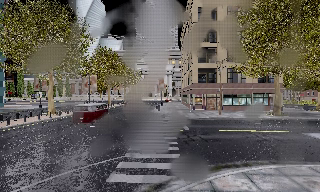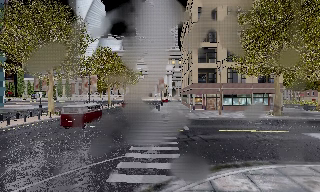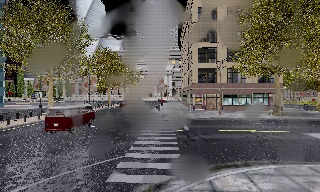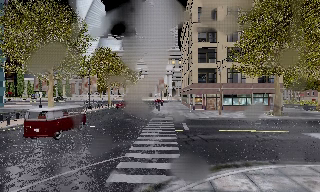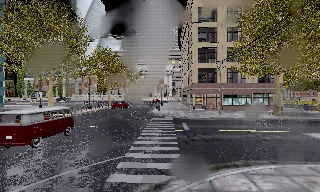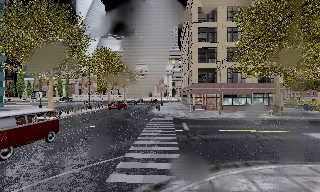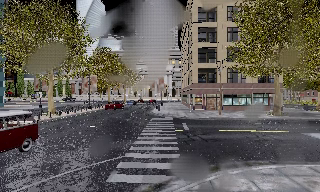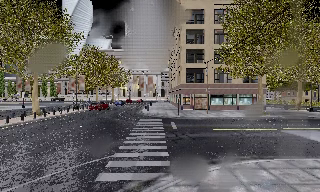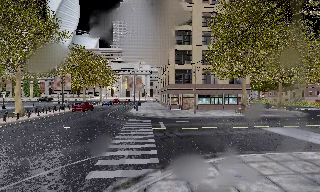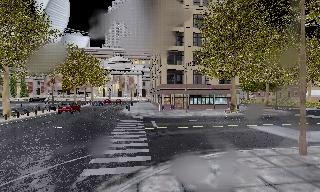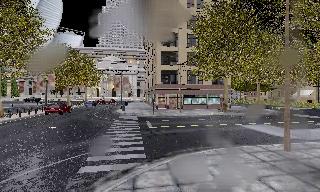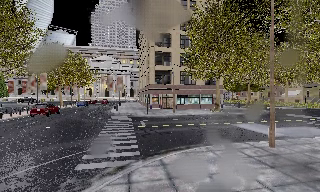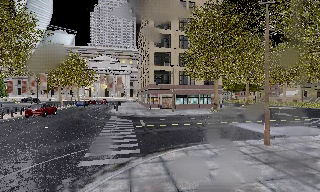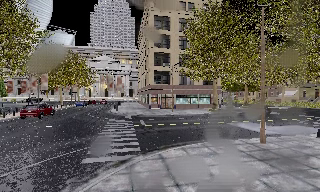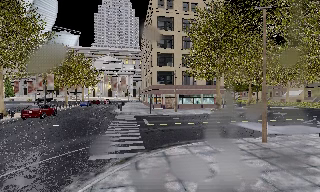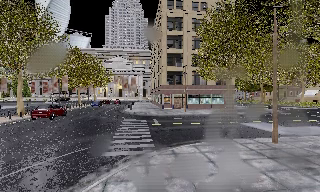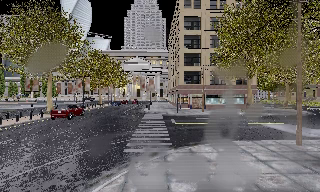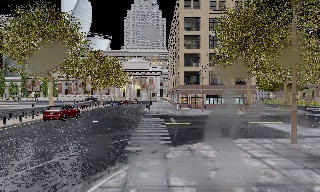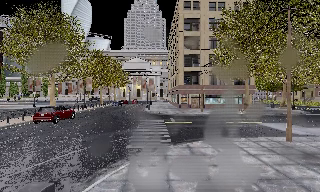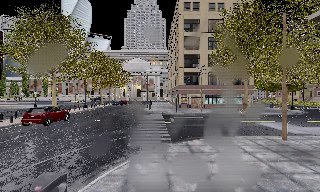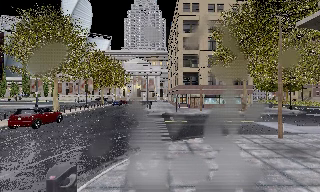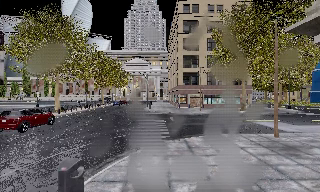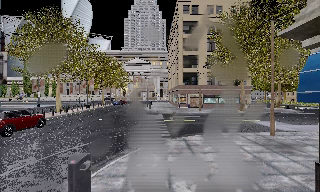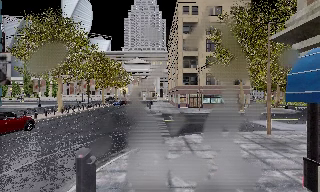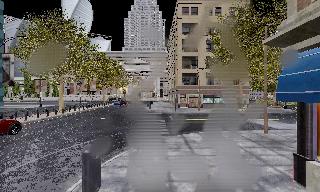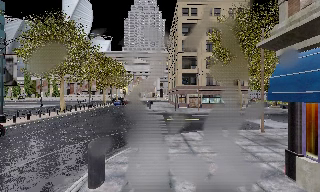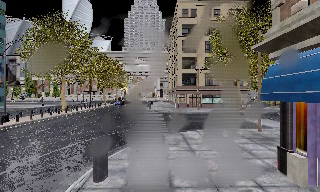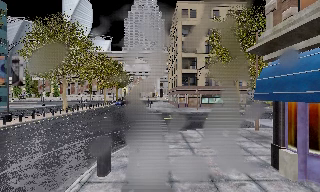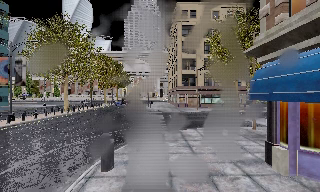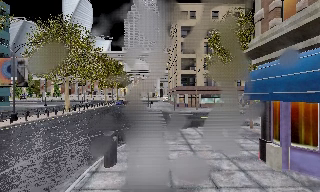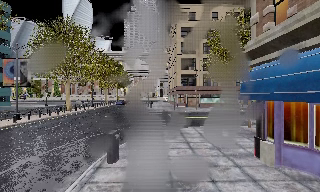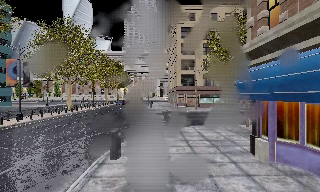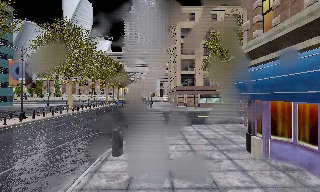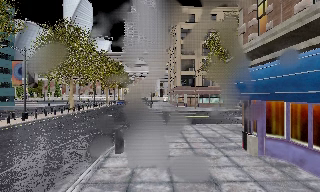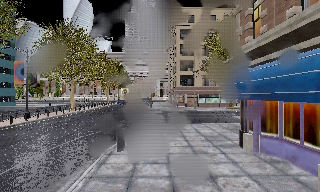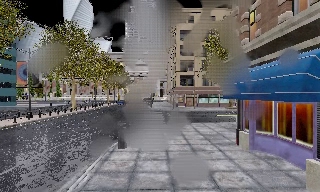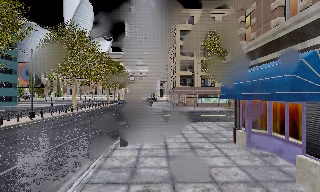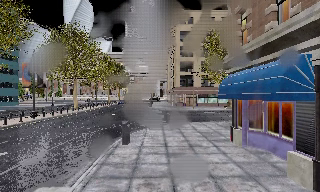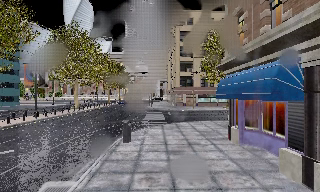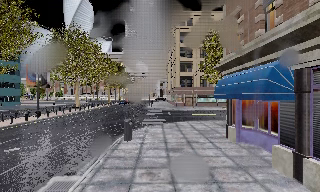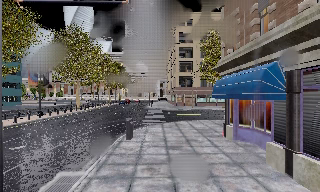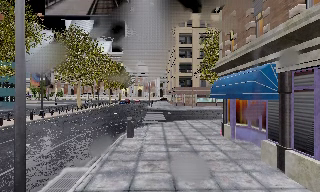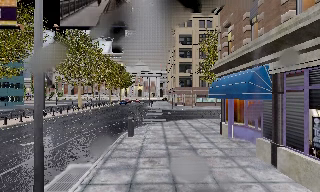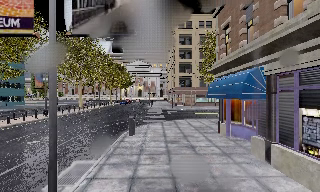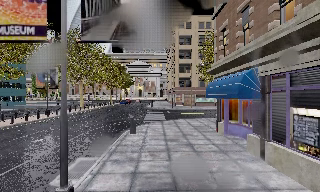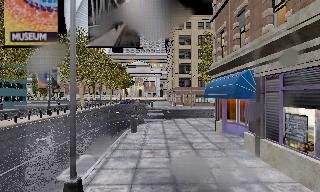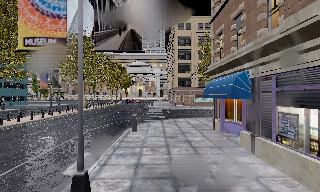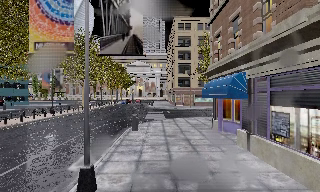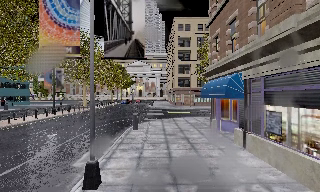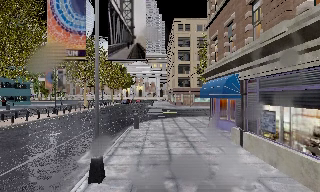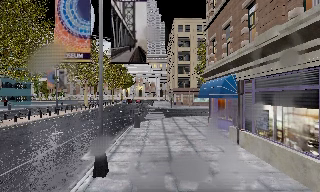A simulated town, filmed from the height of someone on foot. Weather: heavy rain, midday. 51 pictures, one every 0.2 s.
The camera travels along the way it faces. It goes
backward.
0.0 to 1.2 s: The camera keeps its place and its aim.
1.2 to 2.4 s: The camera swings to its right by about 15 degrees, and the scene slides to the left. It travels backward, about 1.5 m, so what stands in front gets smaller.
2.4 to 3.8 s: The scene slides to the right, as the camera pans about 10 degrees to its left. It travels backward, about 2 m, so what stands in front gets smaller.
3.8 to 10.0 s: The camera travels backward, about 10 m, so what stands in front gets smaller.
The film runs backward here.
